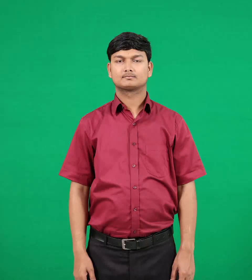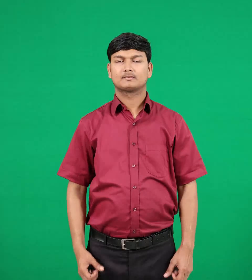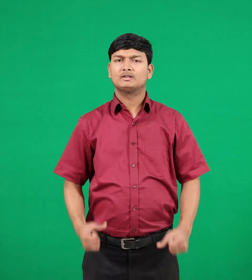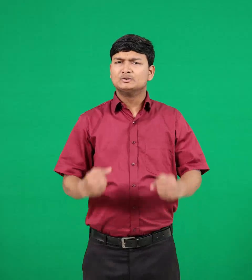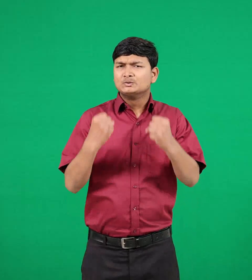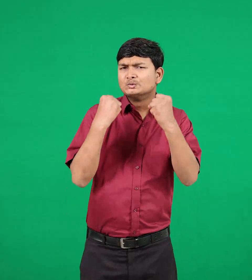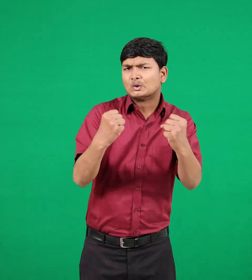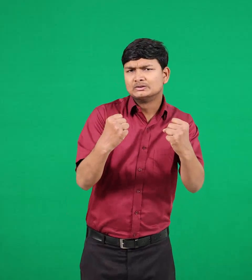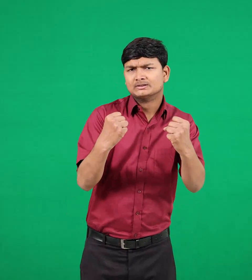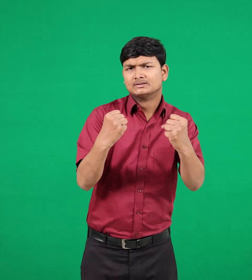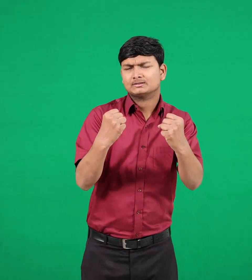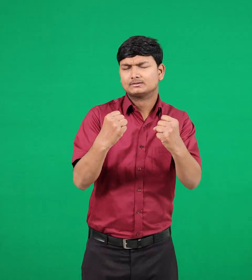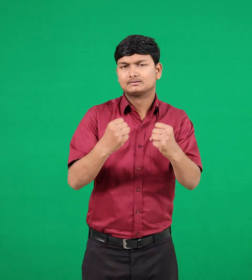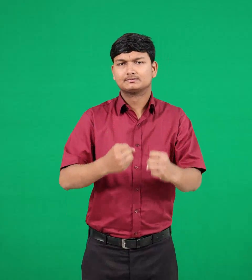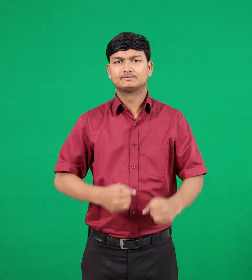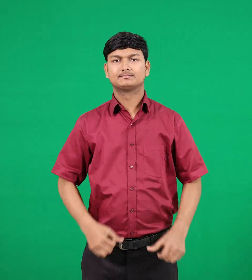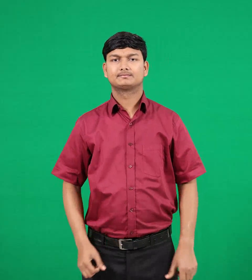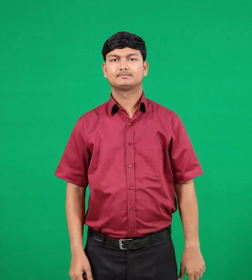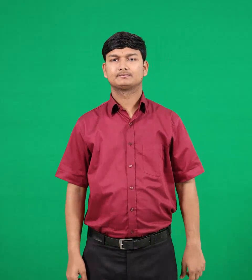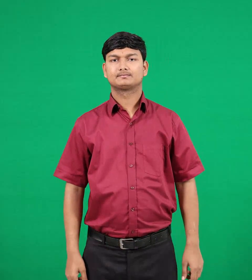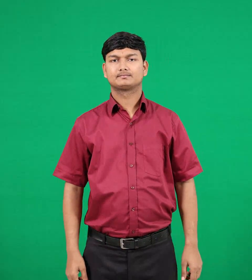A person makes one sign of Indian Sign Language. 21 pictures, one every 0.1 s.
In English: strong
